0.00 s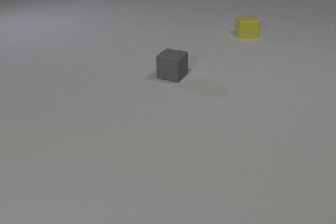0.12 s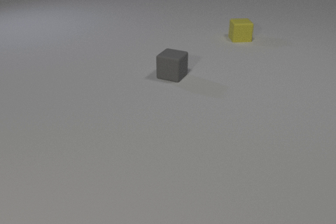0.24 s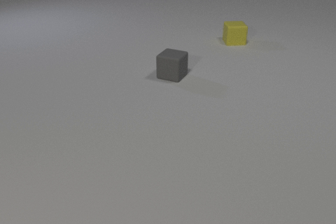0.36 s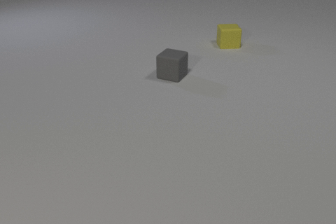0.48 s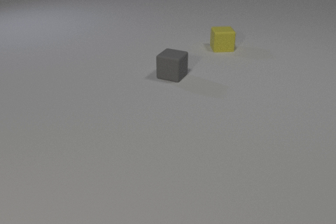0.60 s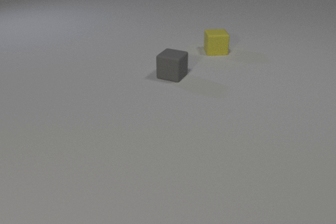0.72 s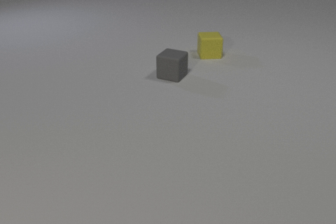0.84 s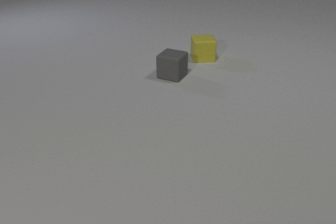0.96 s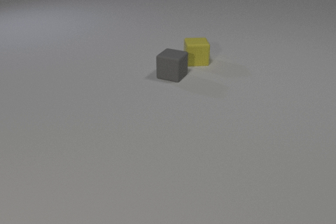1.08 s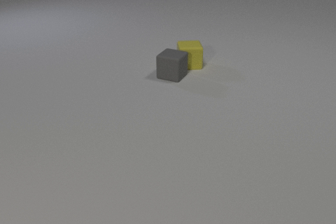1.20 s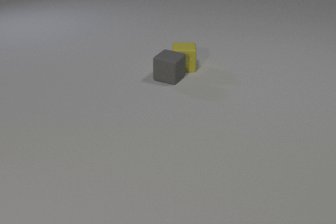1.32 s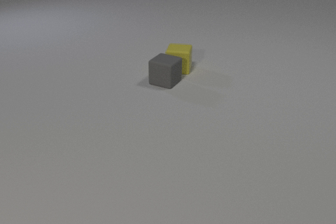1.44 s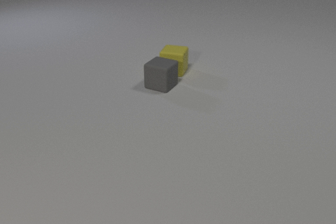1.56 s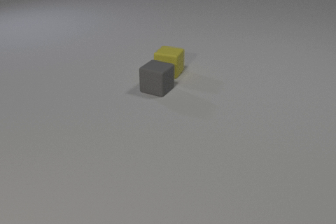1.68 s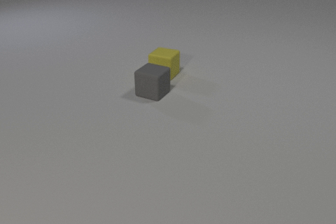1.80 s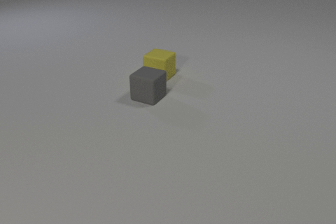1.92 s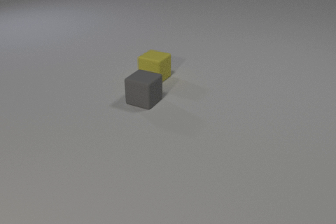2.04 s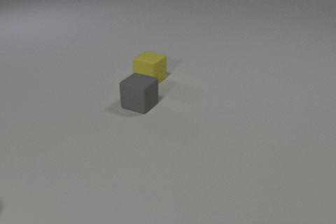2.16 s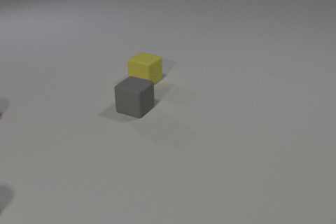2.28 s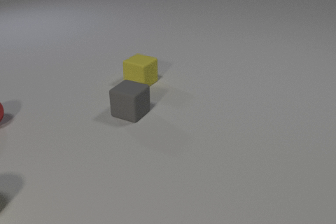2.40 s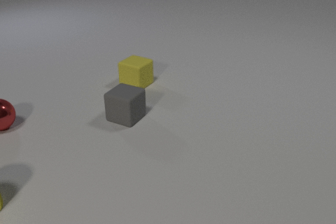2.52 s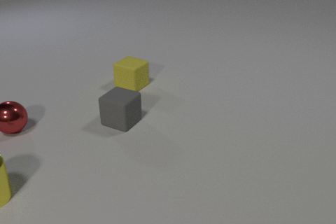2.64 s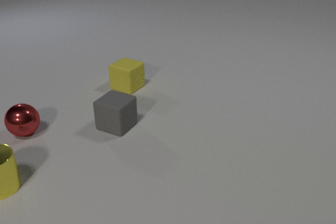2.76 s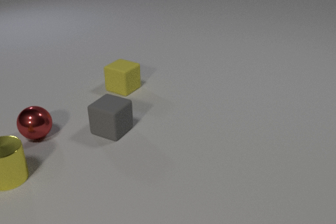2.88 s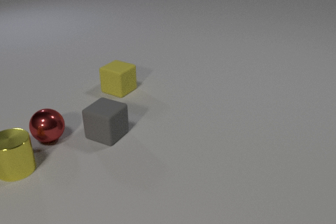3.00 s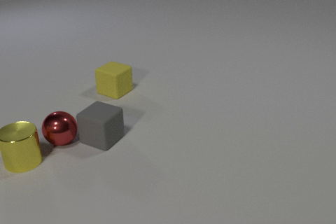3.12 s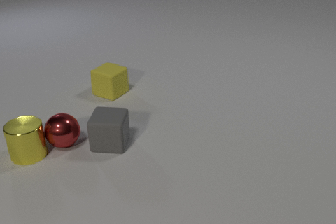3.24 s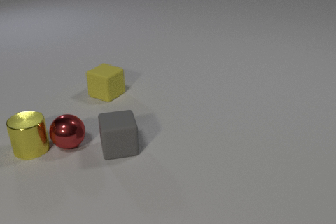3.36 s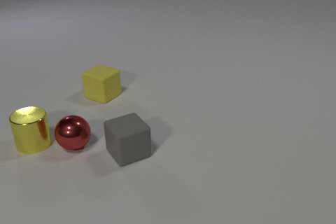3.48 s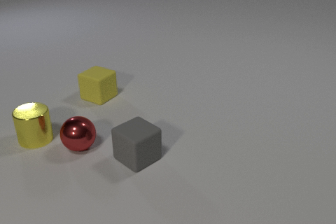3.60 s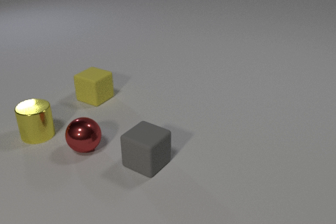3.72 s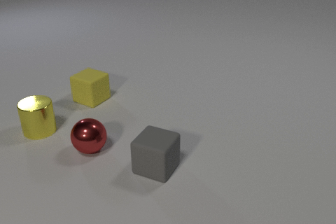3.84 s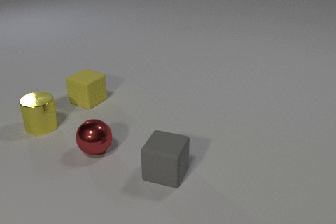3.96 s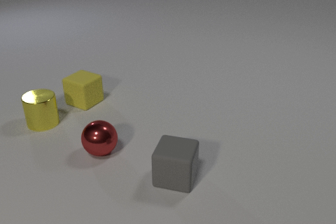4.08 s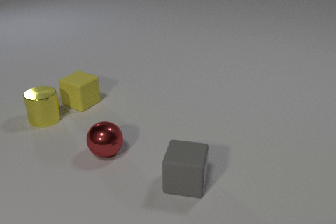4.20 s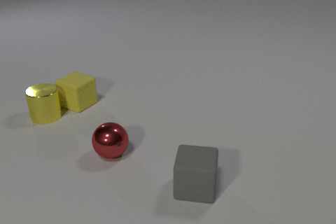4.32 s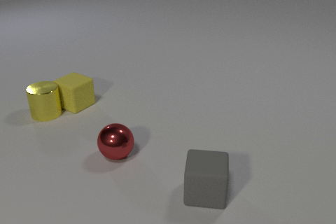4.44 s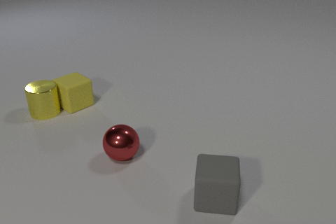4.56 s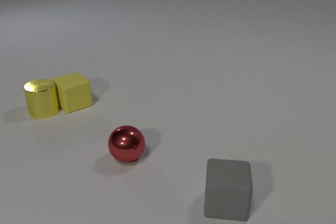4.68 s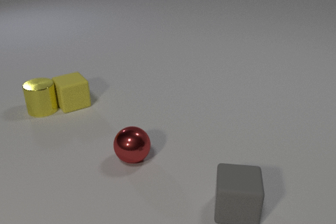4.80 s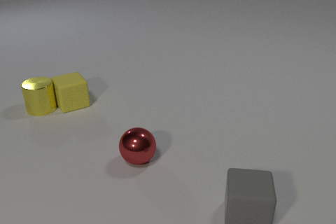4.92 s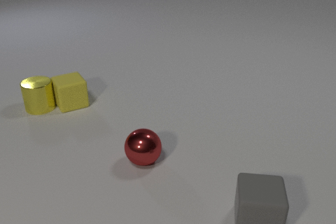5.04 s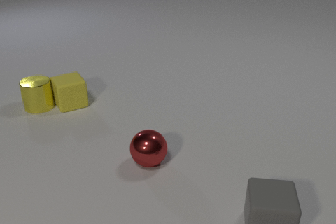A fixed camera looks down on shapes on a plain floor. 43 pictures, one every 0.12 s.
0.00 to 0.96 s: The yellow rubber cube slides toward the camera and to the left.
0.96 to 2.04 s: The yellow rubber cube slides to the left and toward the camera, spins so that its near face slides to the left, clockwise seen from above. The gray rubber cube slides toward the camera and to the left. The yellow rubber cube and the gray rubber cube collide.
2.04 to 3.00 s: The yellow rubber cube slides to the left and toward the camera. The gray rubber cube slides toward the camera and to the left. The red metal sphere comes in at the left edge, rolls to the right and toward the camera. The yellow metal cylinder comes in at the left edge, slides away from the camera and to the right. The gray rubber cube and the red metal sphere collide.
3.00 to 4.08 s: The yellow rubber cube slides to the left and toward the camera. The gray rubber cube slides to the right and toward the camera, spins counterclockwise seen from above by about 105 degrees, its near face sliding to the right. The red metal sphere rolls to the right and toward the camera. The yellow metal cylinder slides away from the camera. The red metal sphere and the yellow metal cylinder collide.
4.08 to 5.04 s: The yellow rubber cube slides to the left, spins so that its near face slides to the left, clockwise seen from above. The gray rubber cube slides to the right and toward the camera. The red metal sphere rolls to the right and toward the camera. The yellow metal cylinder slides away from the camera. The yellow rubber cube and the yellow metal cylinder collide.
What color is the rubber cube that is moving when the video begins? yellow.
How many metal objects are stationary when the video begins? 0.
Are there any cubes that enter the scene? no.
